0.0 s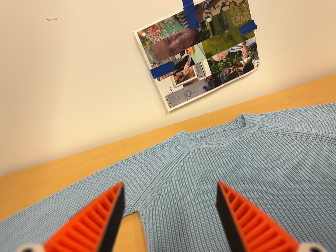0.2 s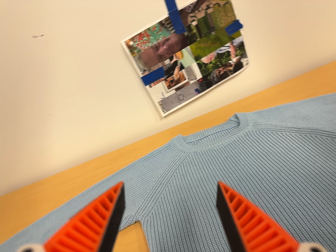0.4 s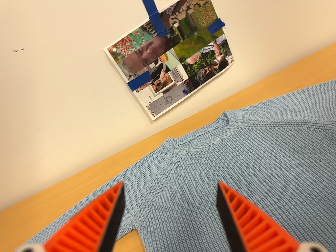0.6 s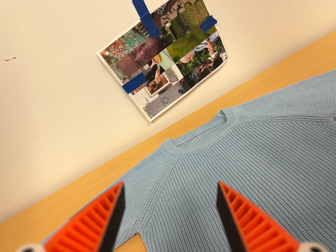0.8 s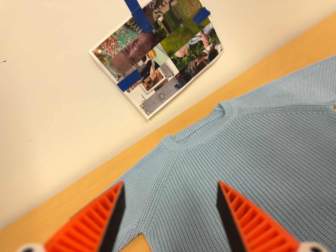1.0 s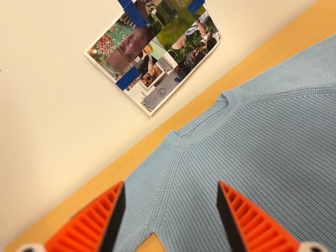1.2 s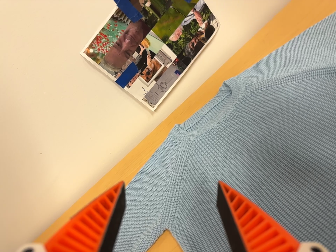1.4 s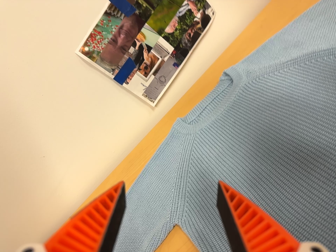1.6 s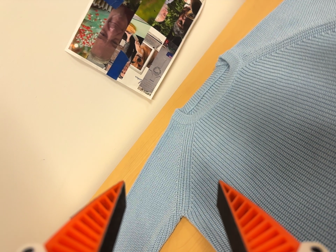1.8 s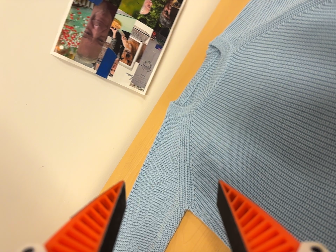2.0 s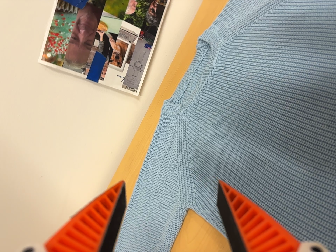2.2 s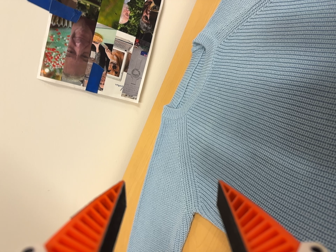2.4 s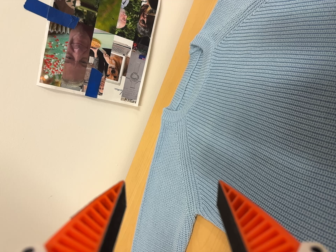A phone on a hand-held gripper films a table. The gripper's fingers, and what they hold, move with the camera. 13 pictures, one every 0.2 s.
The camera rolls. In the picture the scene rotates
counterclockwise.
0.0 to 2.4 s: The camera travels forward, to its right and toward the top of its view, about 9 cm, so what stands in front looms larger. Its aim tips toward the bottom of its view by about 10 degrees. It rolls about its line of sight by about 50 degrees, and the scene rotates counterclockwise.
The film runs backward here.
